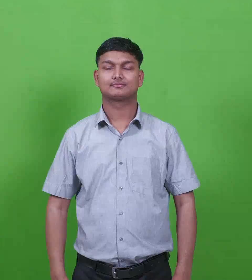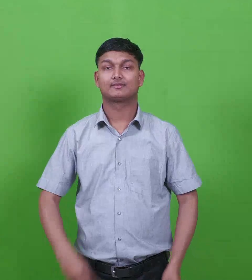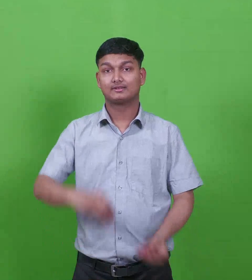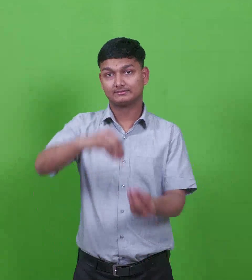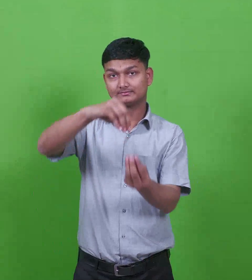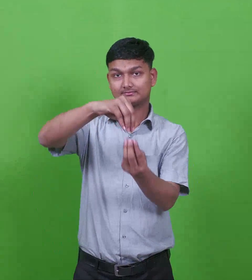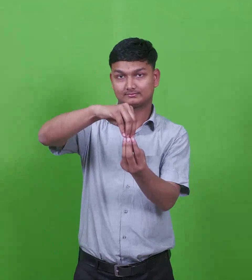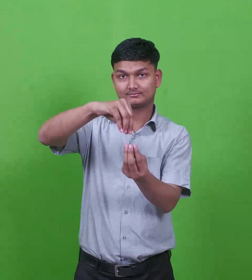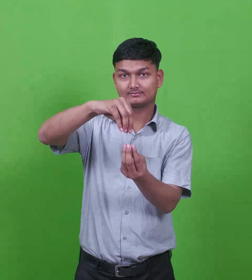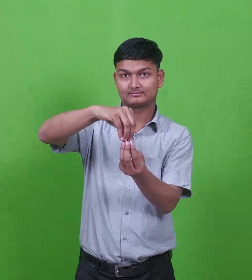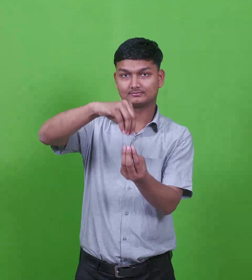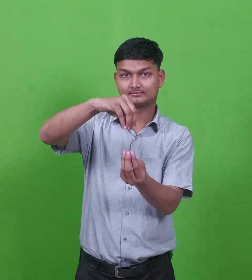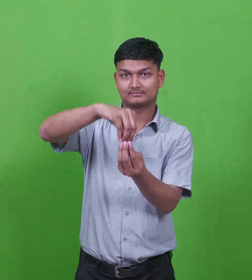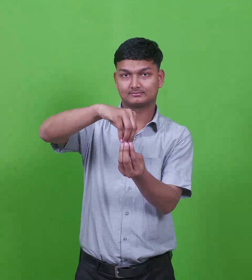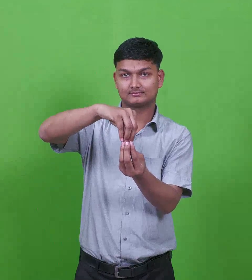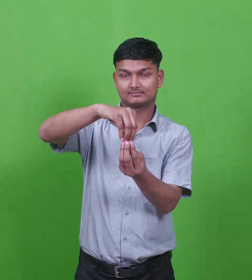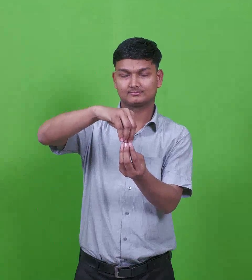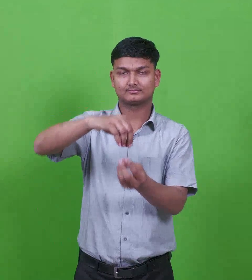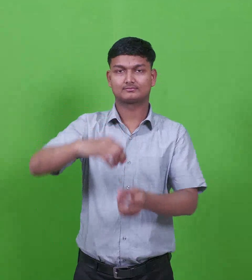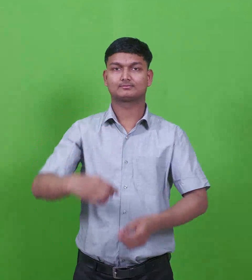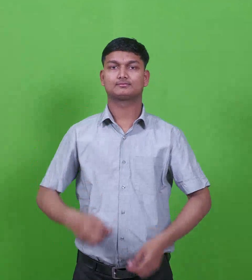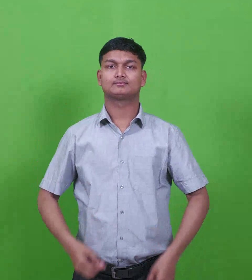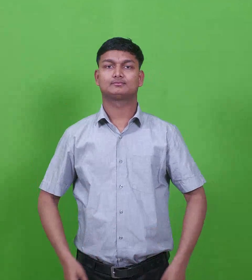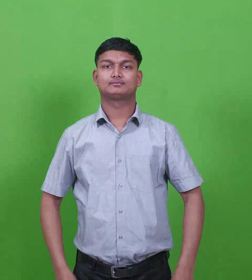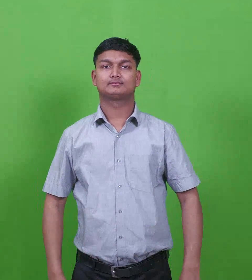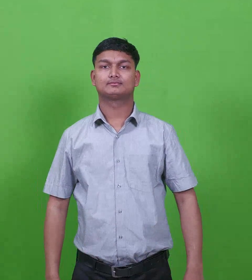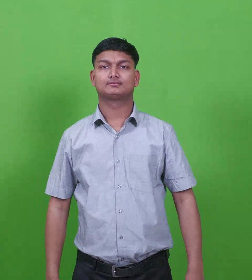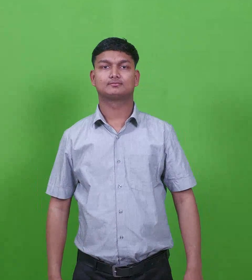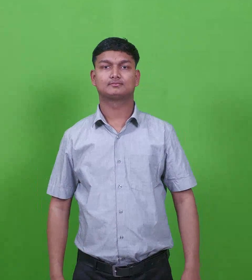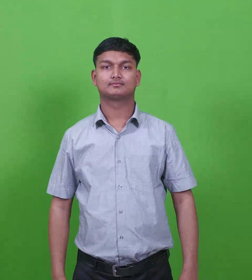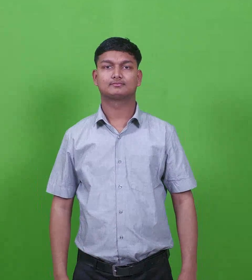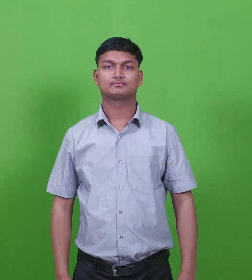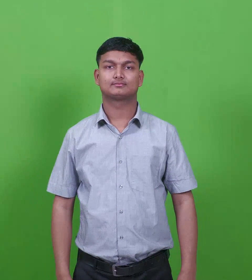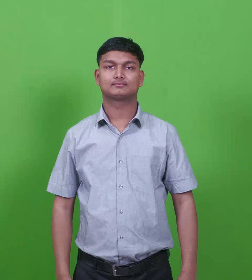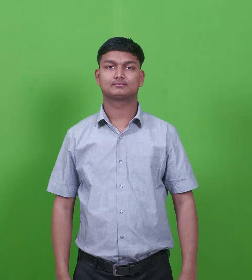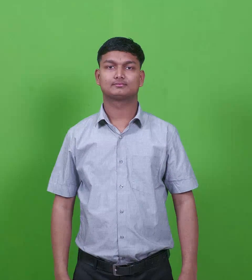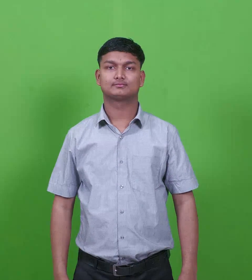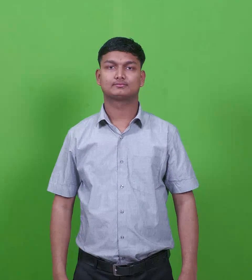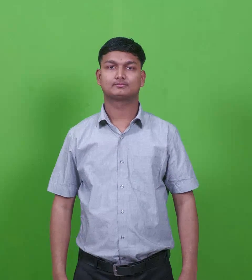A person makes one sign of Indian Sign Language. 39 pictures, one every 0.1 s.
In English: berea
